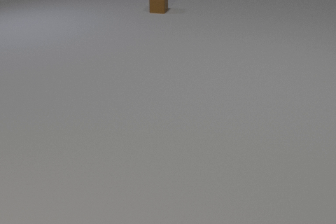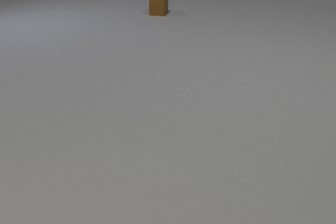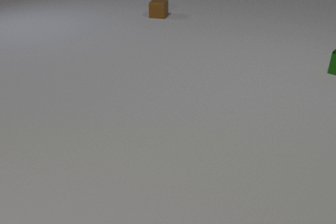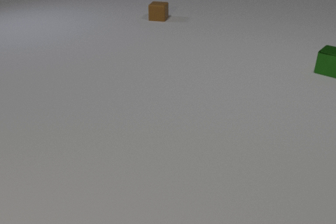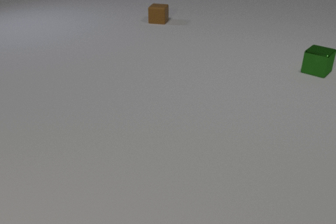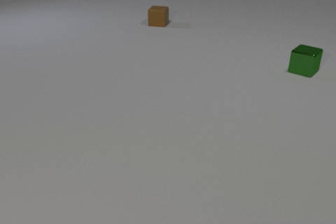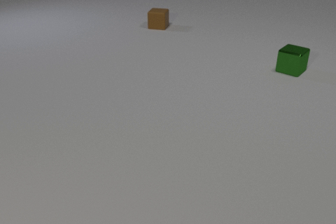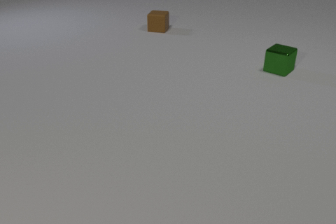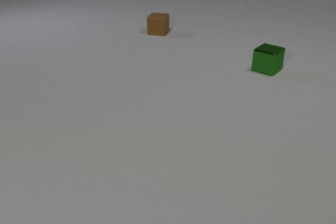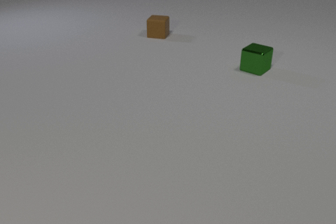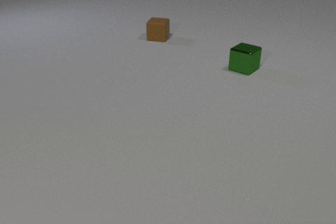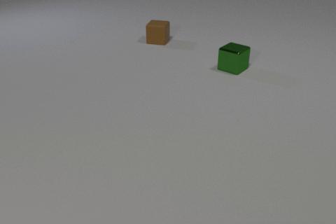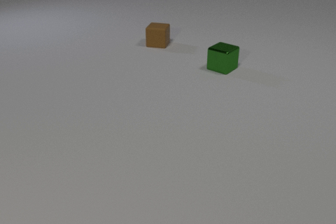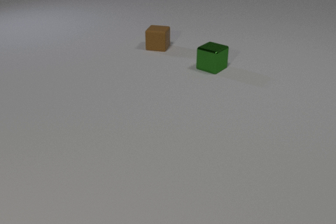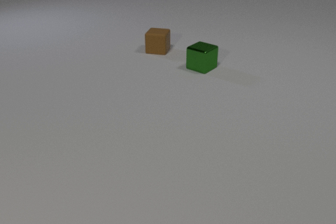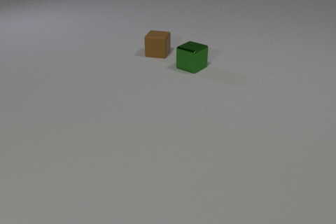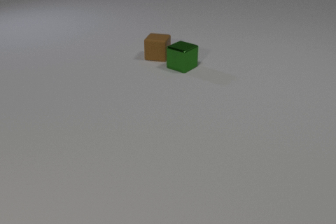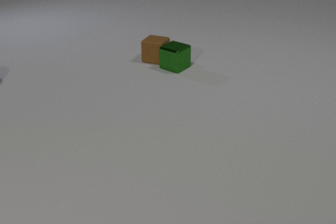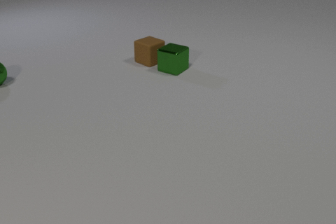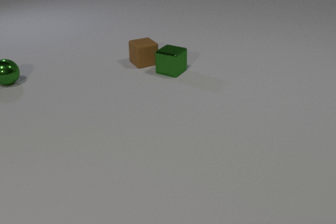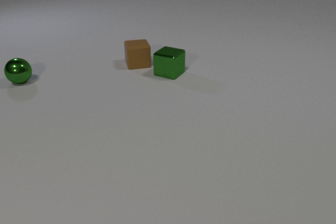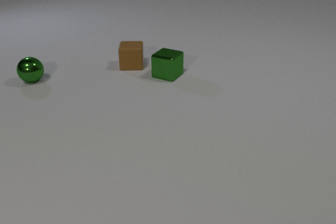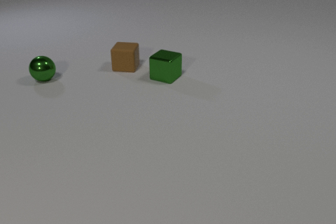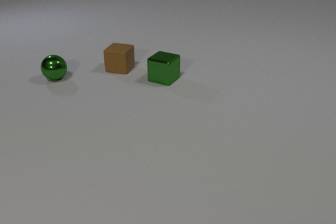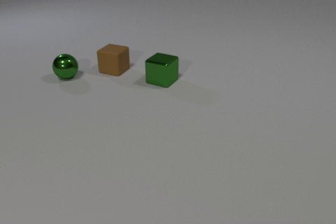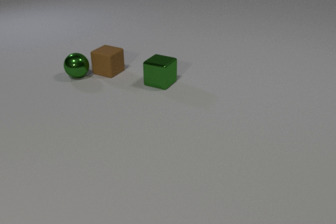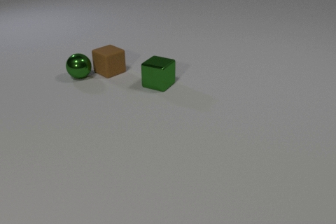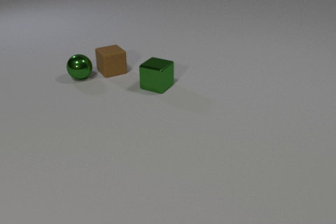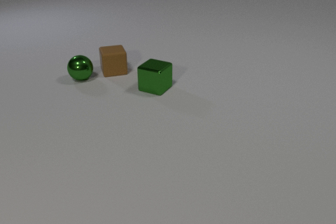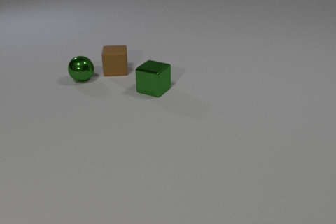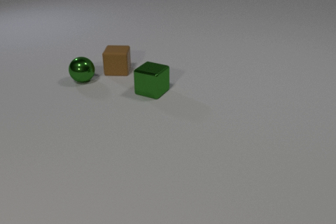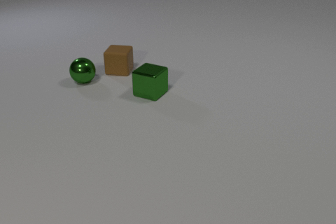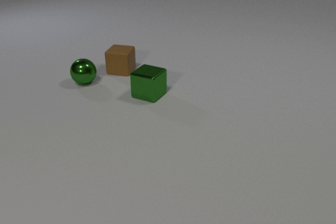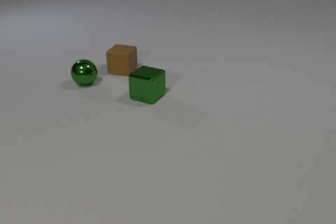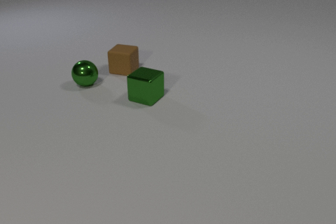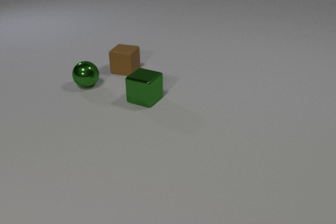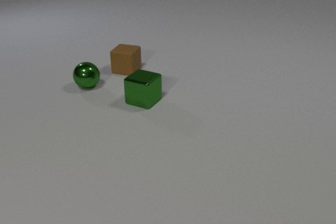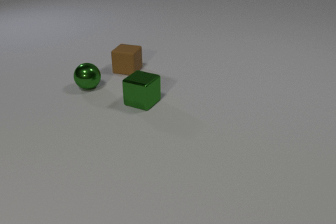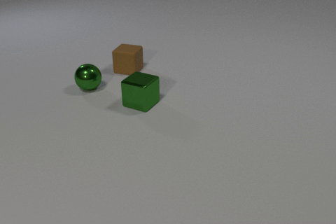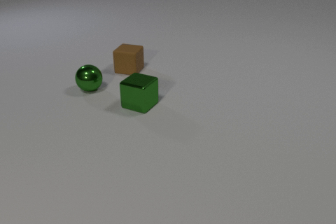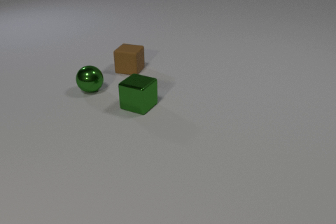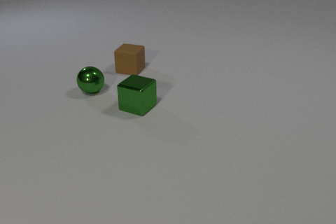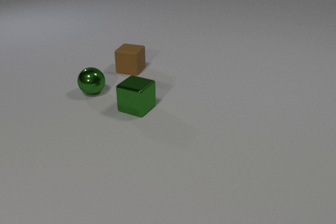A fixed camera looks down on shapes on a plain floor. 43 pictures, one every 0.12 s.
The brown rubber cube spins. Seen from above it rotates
clockwise.
The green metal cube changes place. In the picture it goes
to the left.
0.00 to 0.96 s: The green metal cube comes in at the right edge, slides to the left. The brown rubber cube slides toward the camera.
0.96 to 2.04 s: The green metal cube slides to the left. The brown rubber cube slides toward the camera. The green metal cube and the brown rubber cube collide.
2.04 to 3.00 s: The green metal cube slides toward the camera. The brown rubber cube slides to the left and toward the camera, spins so that its near face slides to the left, clockwise seen from above. The green metal sphere comes in at the left edge, rolls to the right.
3.00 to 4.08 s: The green metal cube slides toward the camera and to the left. The brown rubber cube slides to the right, spins clockwise seen from above by about 75 degrees, its near face sliding to the left. The green metal sphere rolls toward the camera. The brown rubber cube and the green metal sphere collide.
4.08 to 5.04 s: The green metal cube slides toward the camera and to the left. The brown rubber cube slides to the right. The green metal sphere rolls toward the camera.
Are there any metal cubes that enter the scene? yes.
How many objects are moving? 3.
What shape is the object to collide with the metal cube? cube.
